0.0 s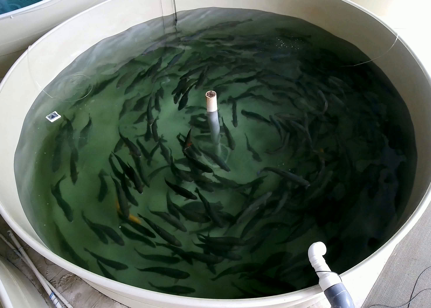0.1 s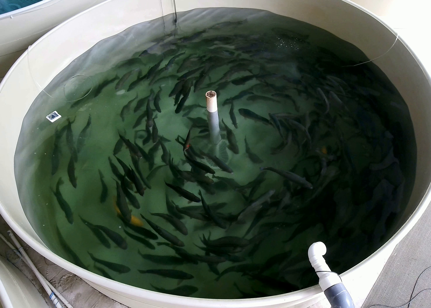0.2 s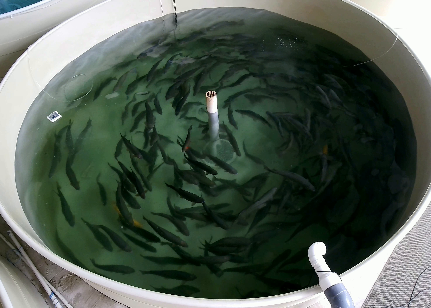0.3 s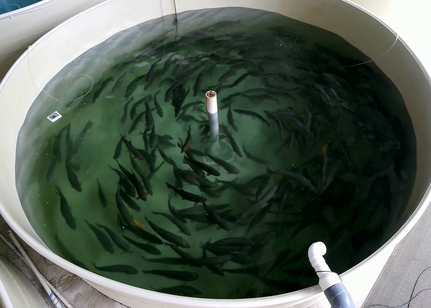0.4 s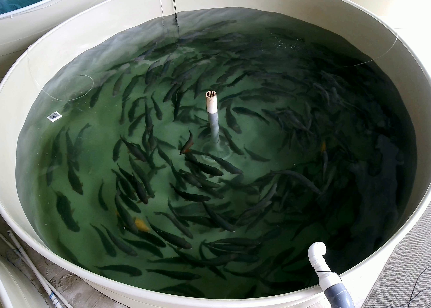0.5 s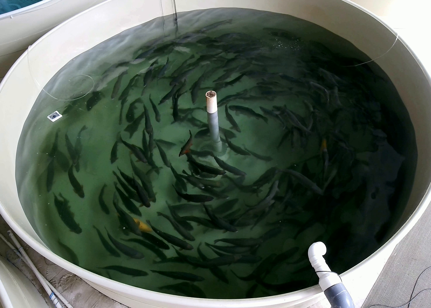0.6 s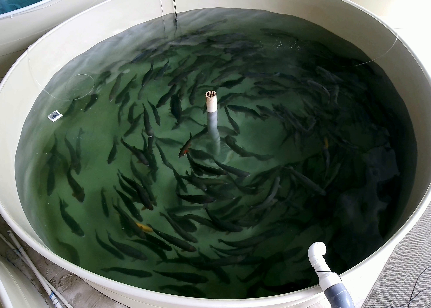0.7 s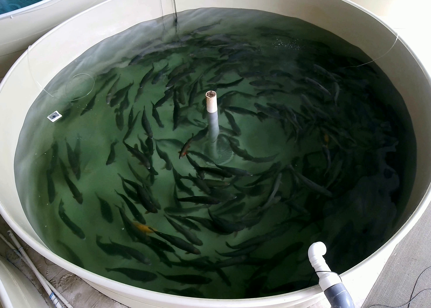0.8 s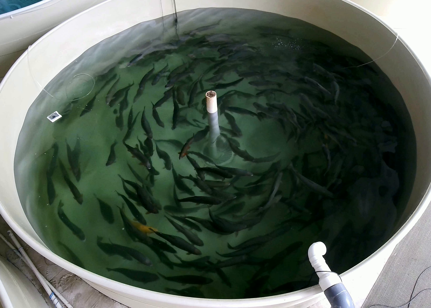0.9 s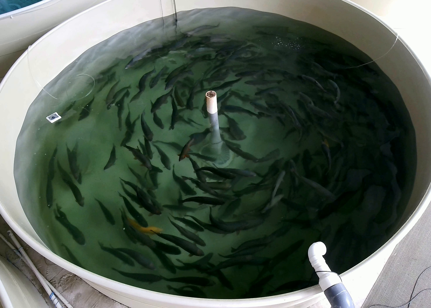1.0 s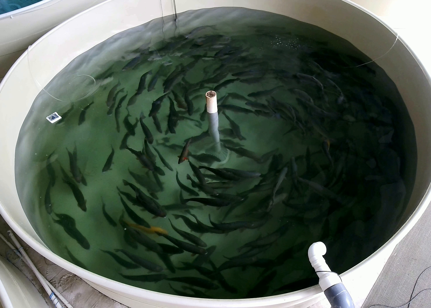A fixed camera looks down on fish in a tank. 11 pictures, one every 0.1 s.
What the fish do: Normal cruising.
